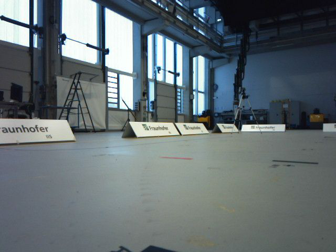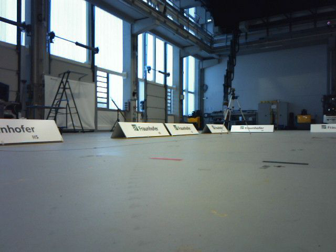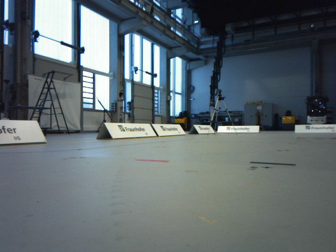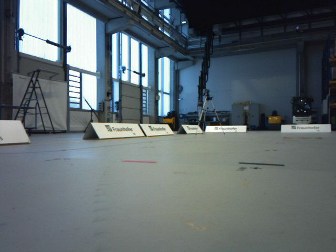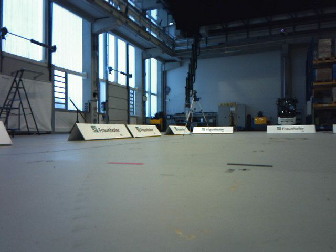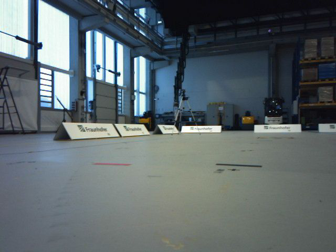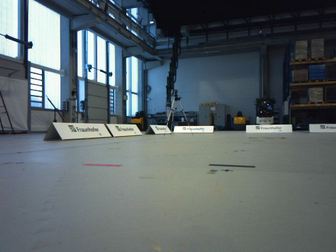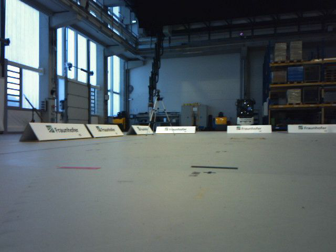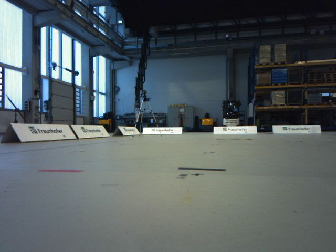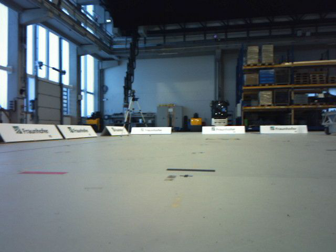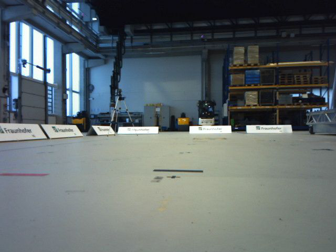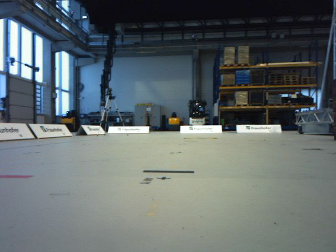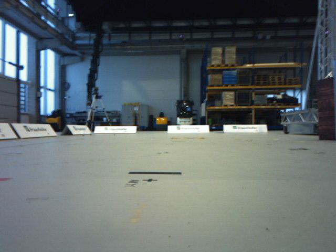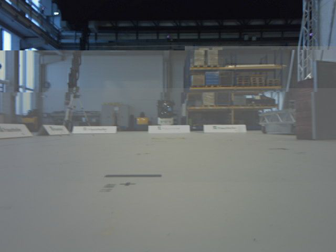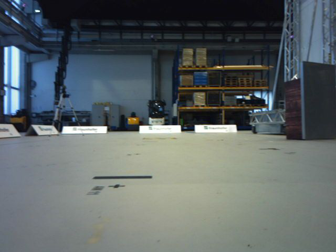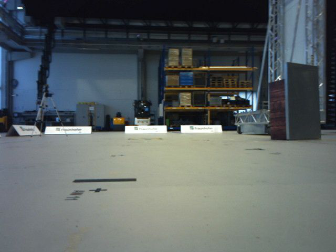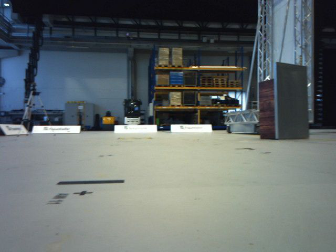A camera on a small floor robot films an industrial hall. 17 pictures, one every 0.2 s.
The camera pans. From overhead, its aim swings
clockwise.
The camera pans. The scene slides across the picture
to the left.
0.0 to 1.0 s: The camera travels forward, about 0.2 m, so what stands in front looms larger.
1.0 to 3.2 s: The camera swings to its right by about 25 degrees, and the scene slides to the left. It travels forward, about 0.4 m, so what stands in front looms larger.
The film runs forward here.
